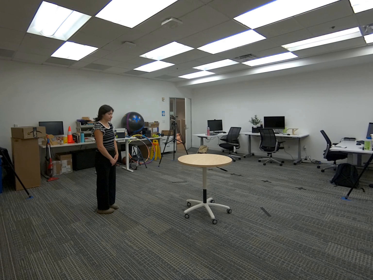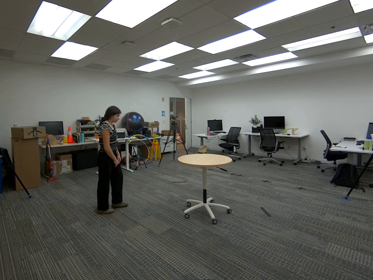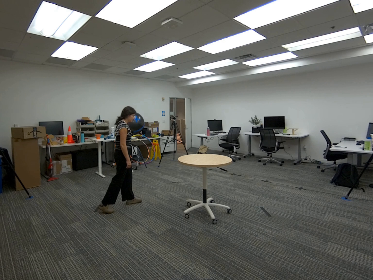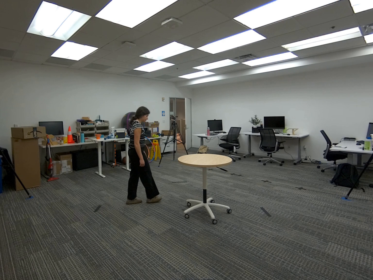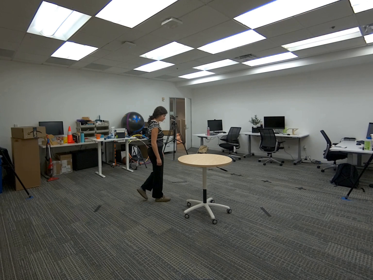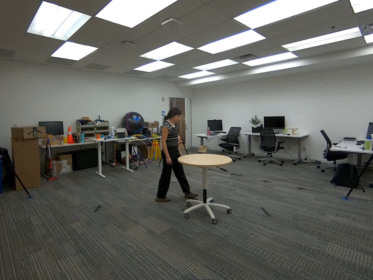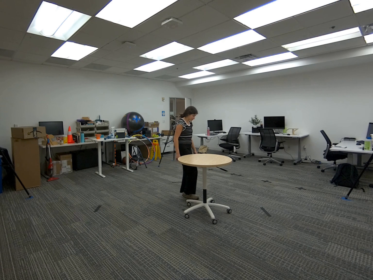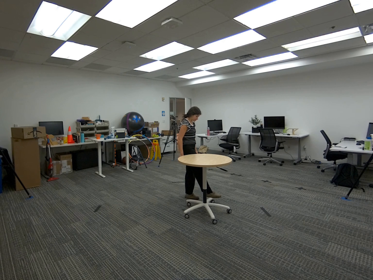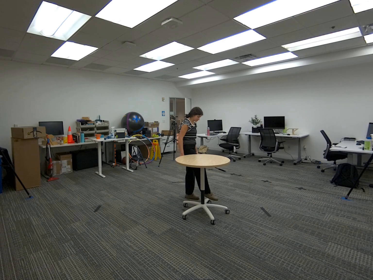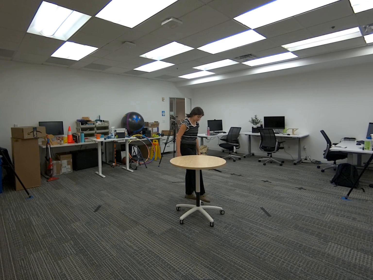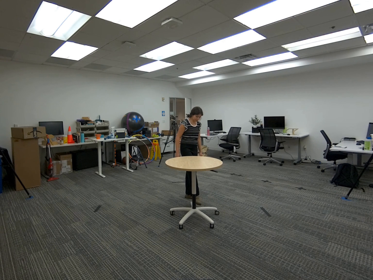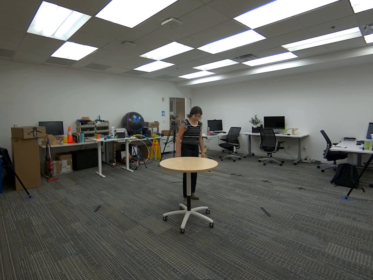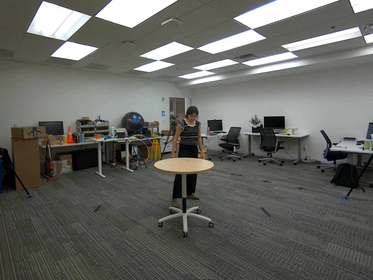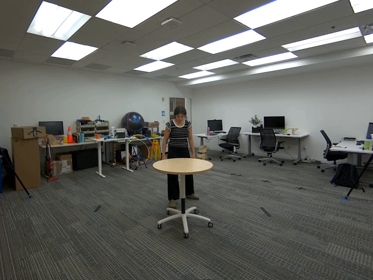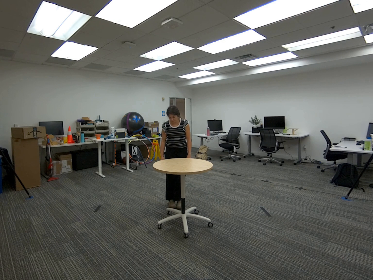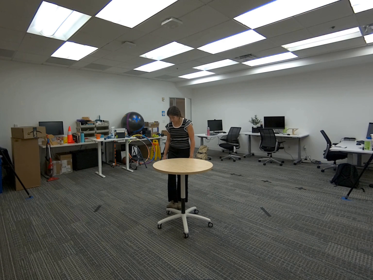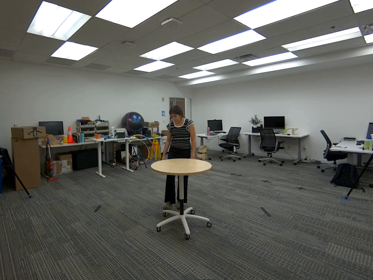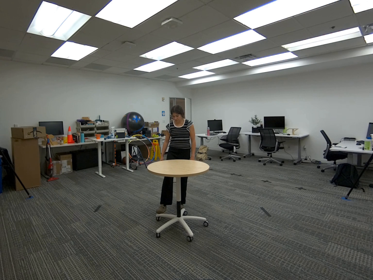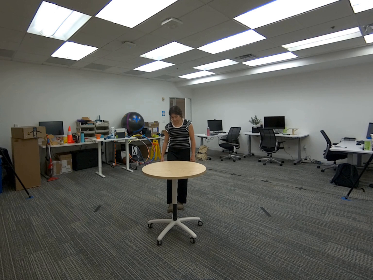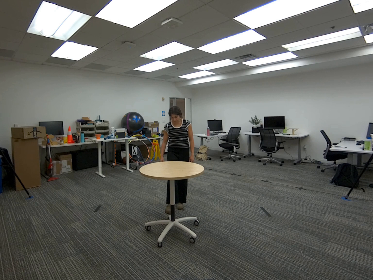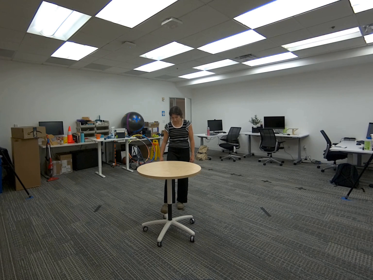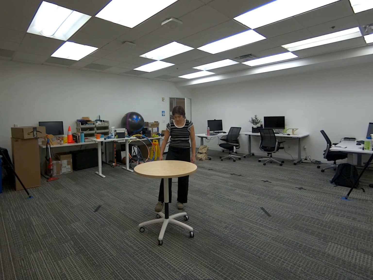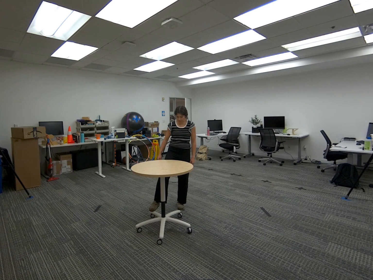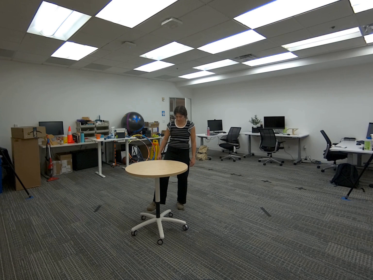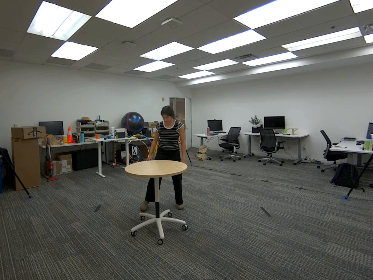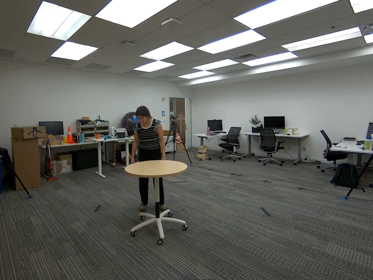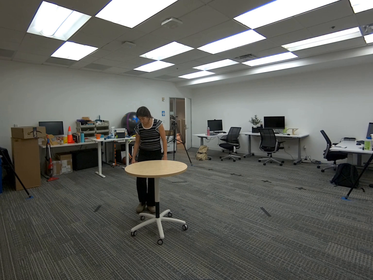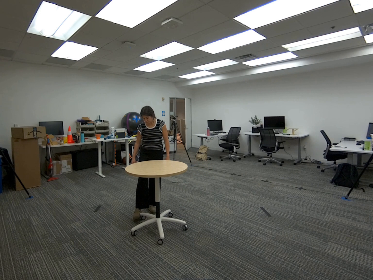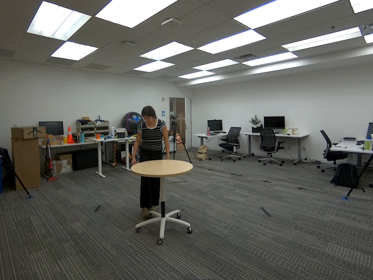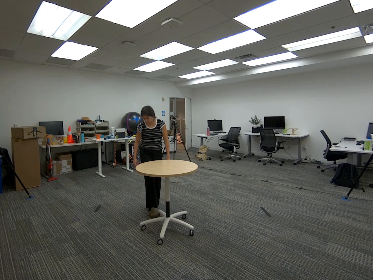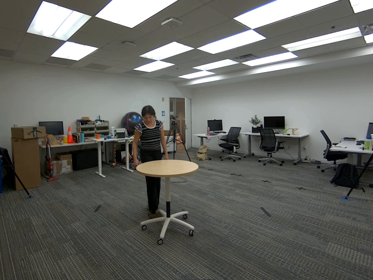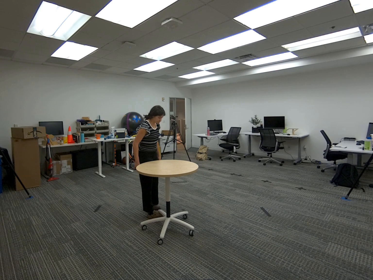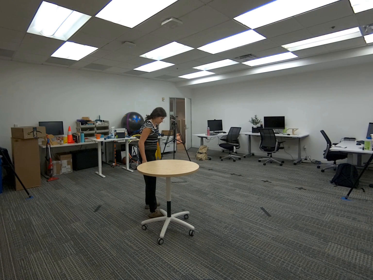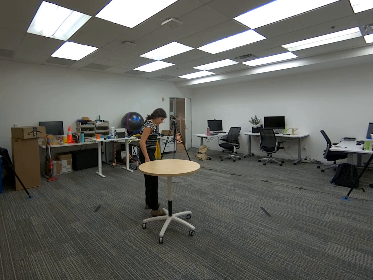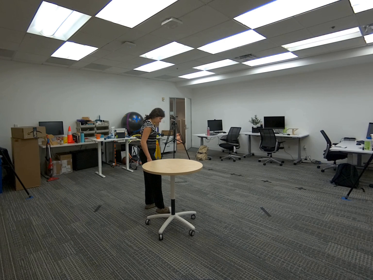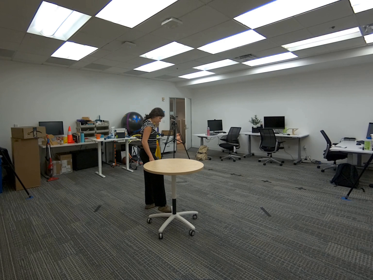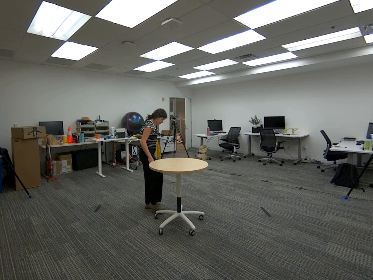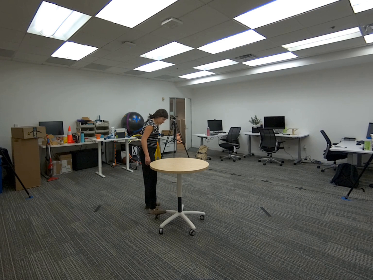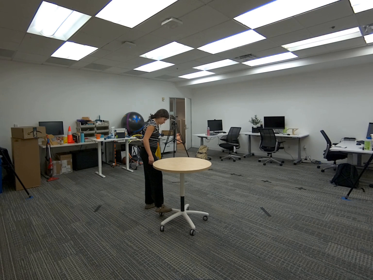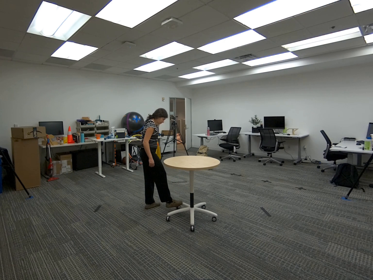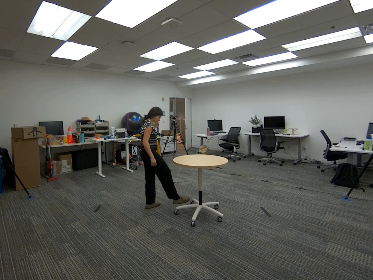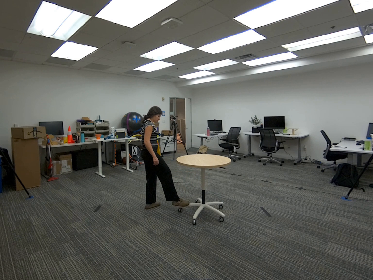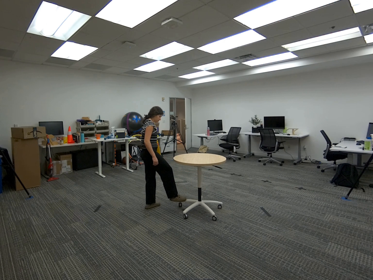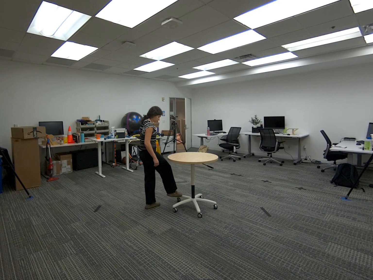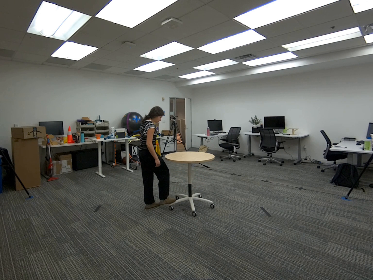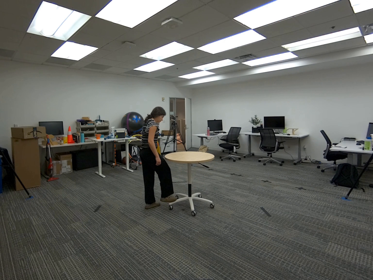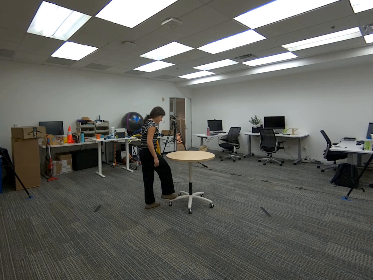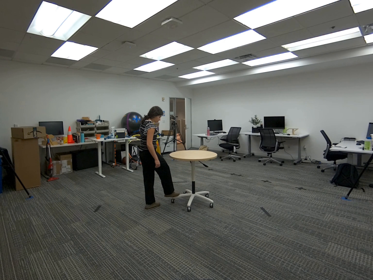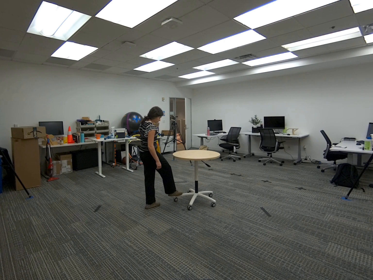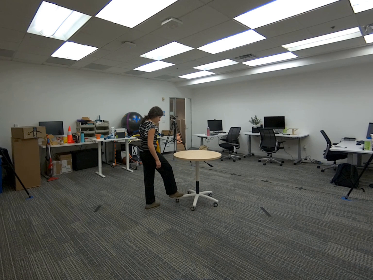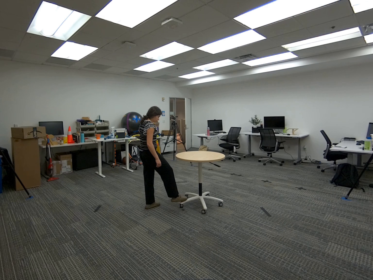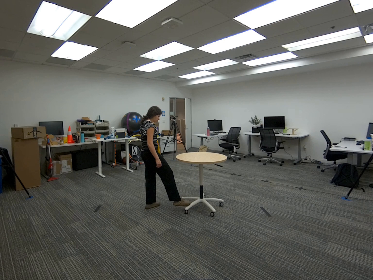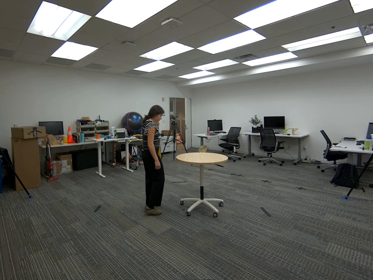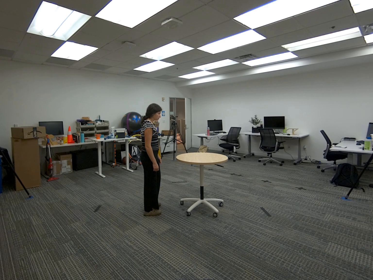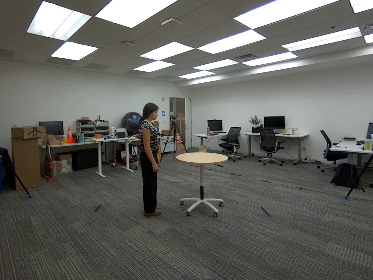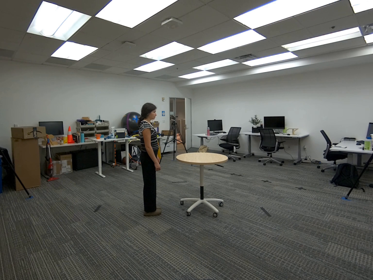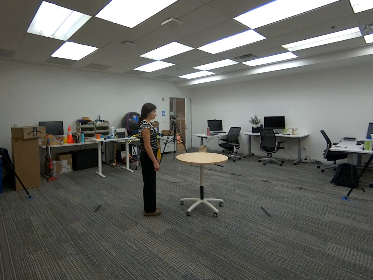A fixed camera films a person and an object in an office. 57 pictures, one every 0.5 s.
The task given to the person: Walk to the round table, use your right foot and move the table around the bounding area until end of the sequence.
